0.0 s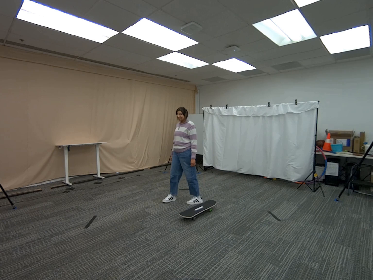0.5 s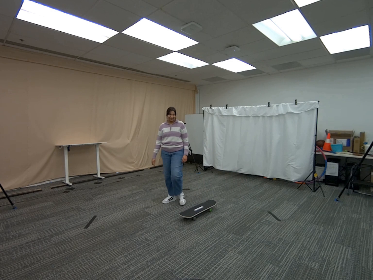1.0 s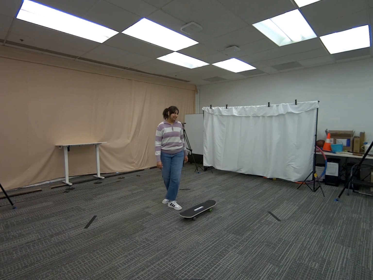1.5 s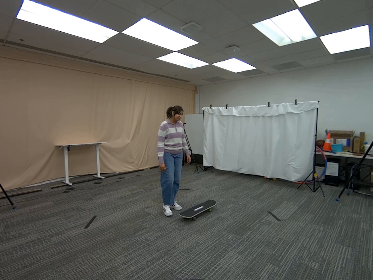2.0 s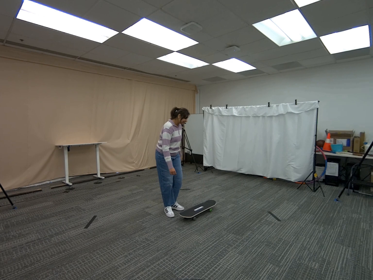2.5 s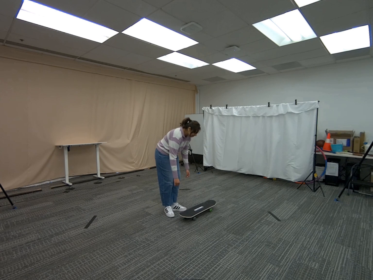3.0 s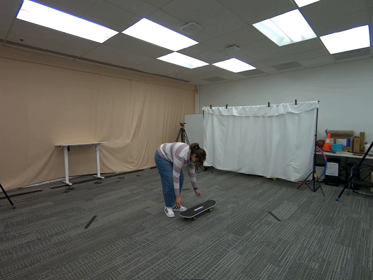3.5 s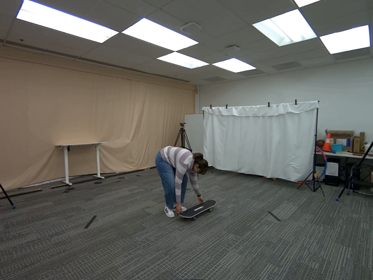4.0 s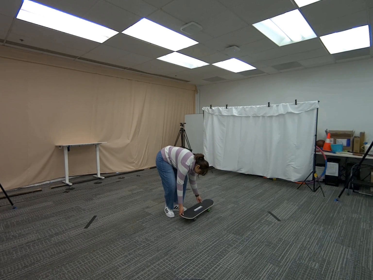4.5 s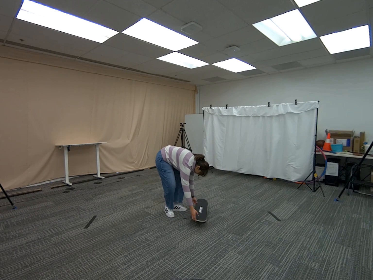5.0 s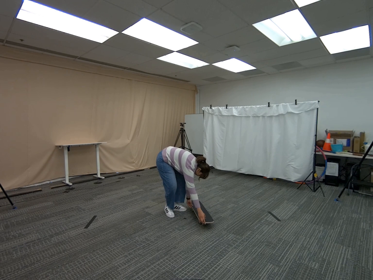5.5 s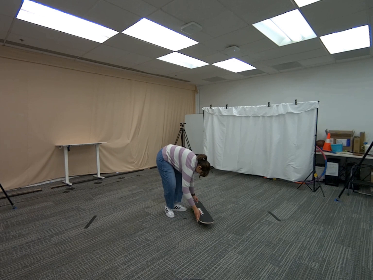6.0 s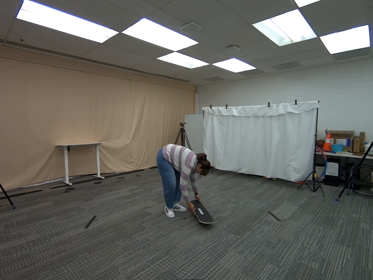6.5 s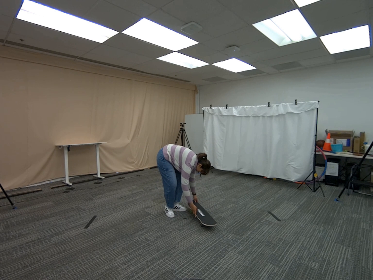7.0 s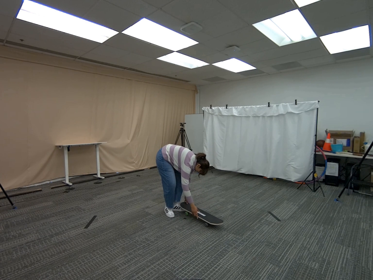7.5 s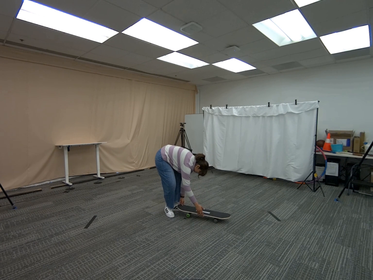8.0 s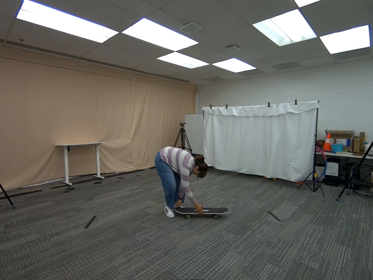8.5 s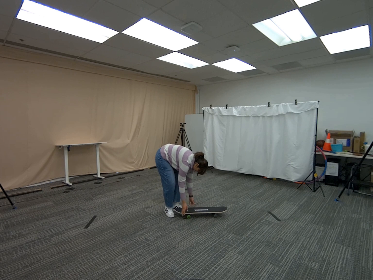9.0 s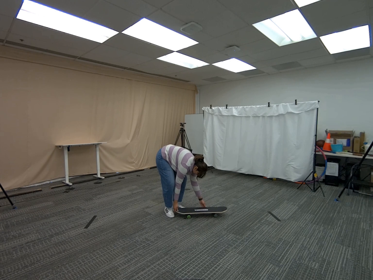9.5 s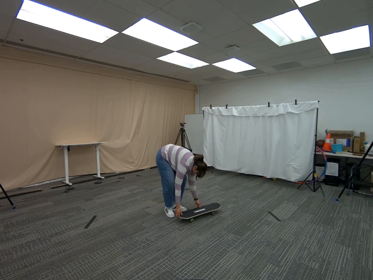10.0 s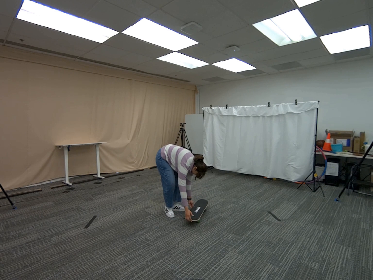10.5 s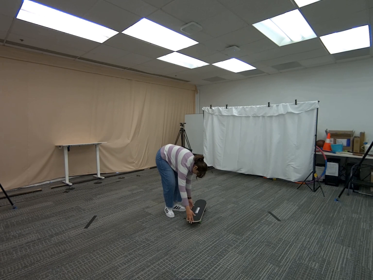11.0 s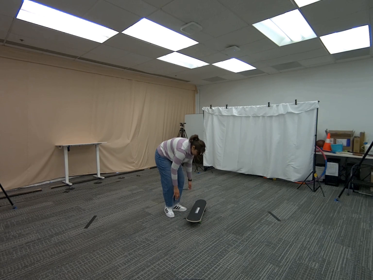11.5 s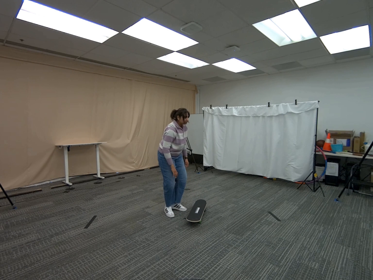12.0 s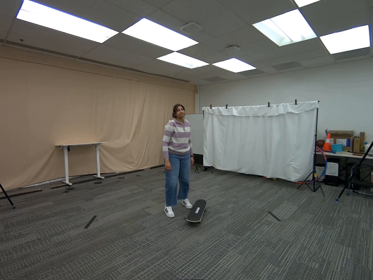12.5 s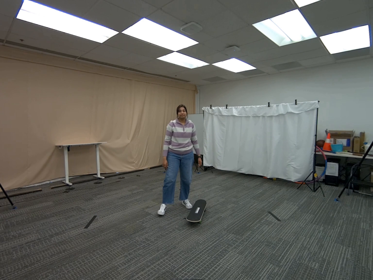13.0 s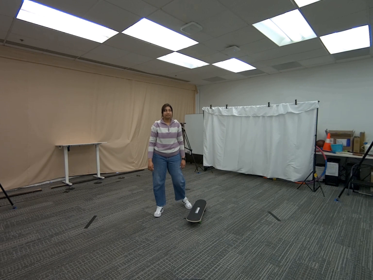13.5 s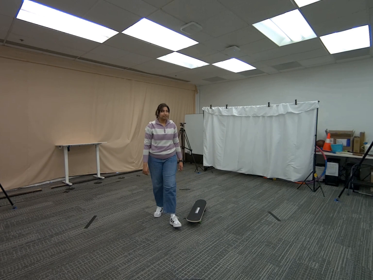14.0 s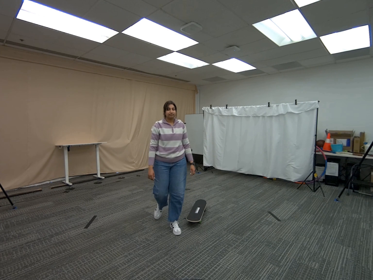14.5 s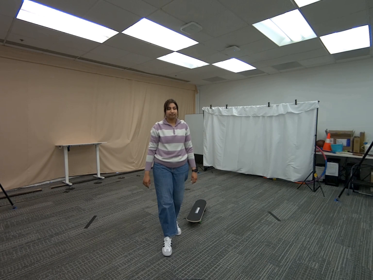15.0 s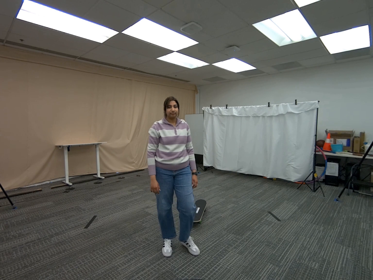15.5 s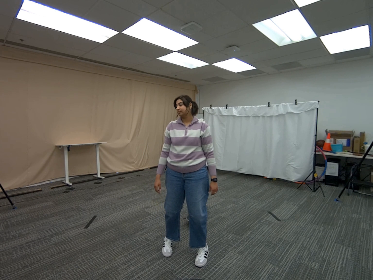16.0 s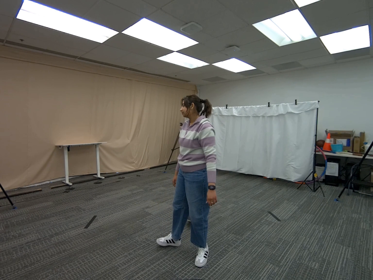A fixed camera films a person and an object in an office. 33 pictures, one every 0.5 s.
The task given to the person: Walk to the skateboard on the ground. Use your hands to rotate the skateboard on the ground within the bounding area.
